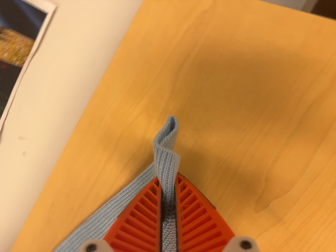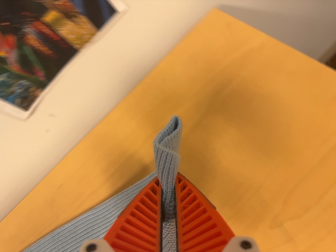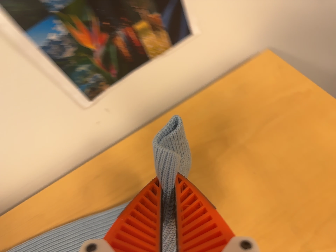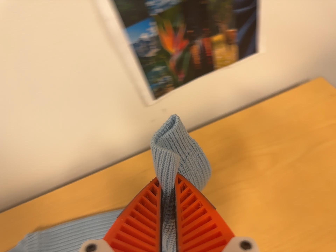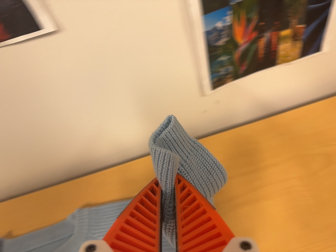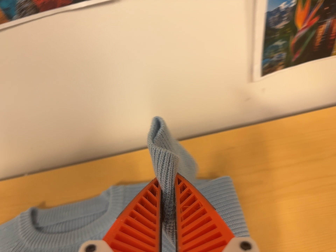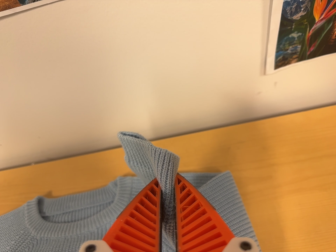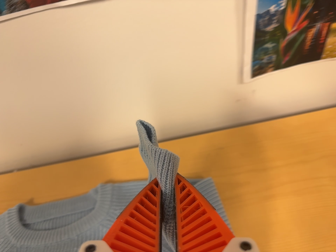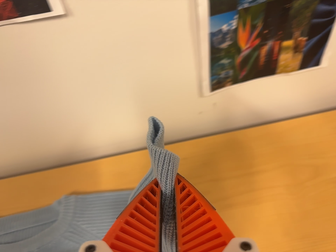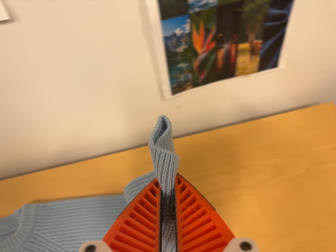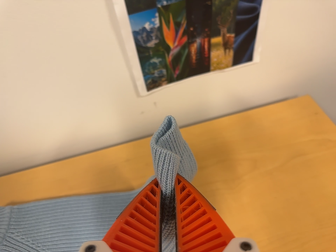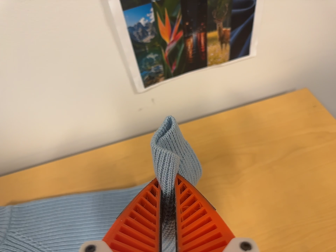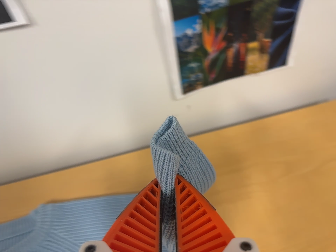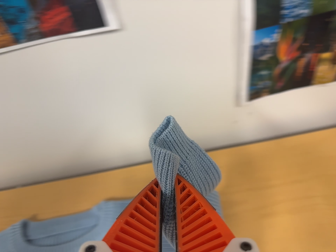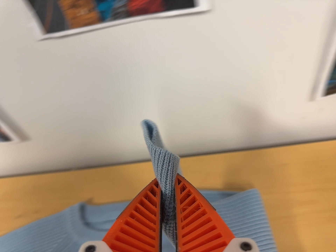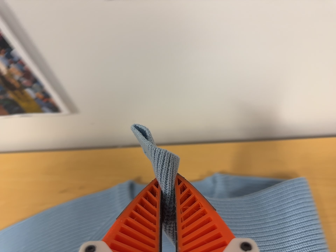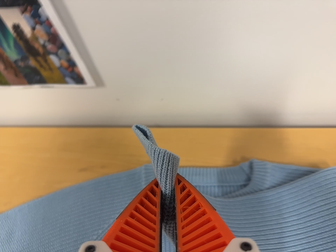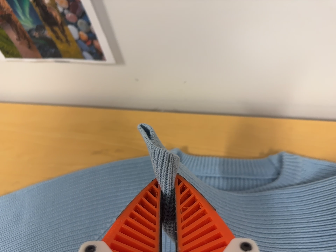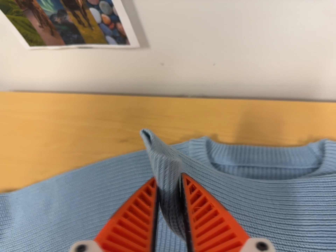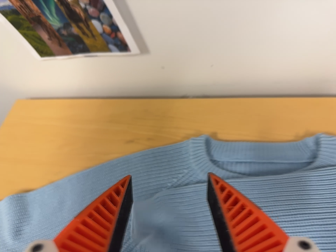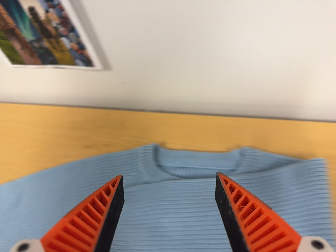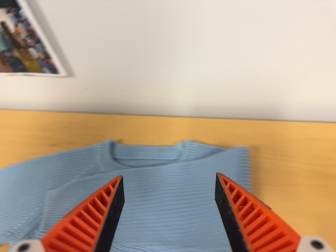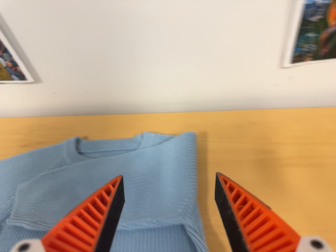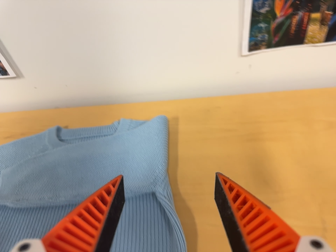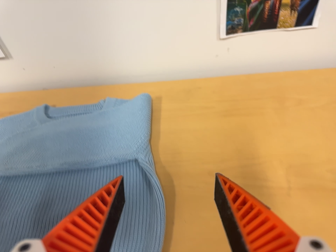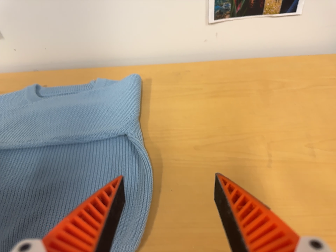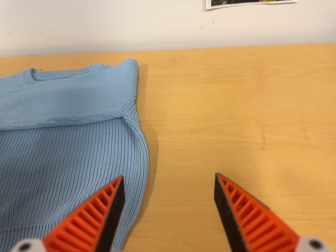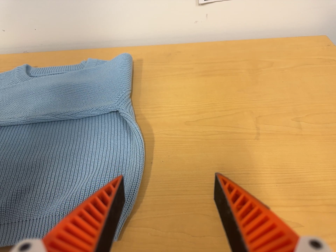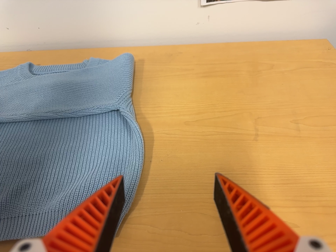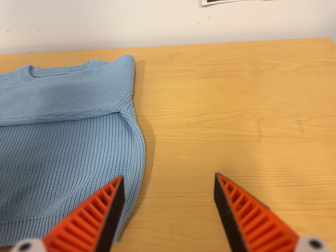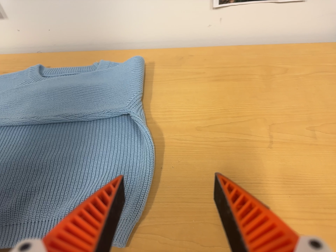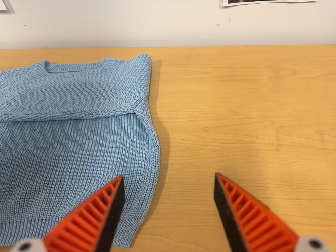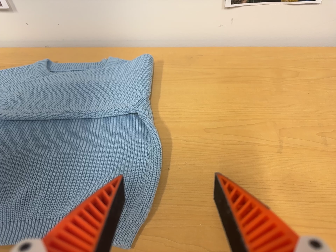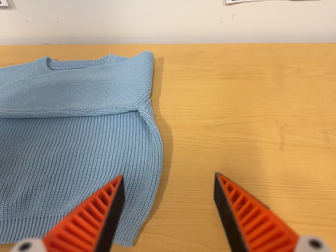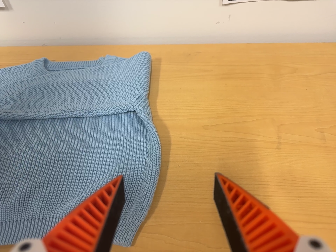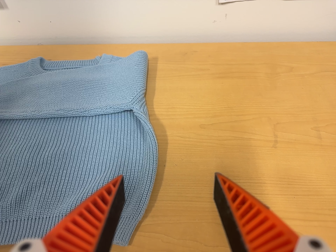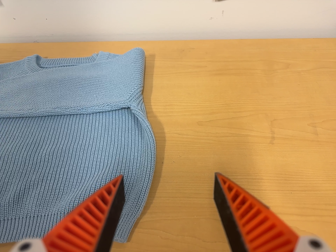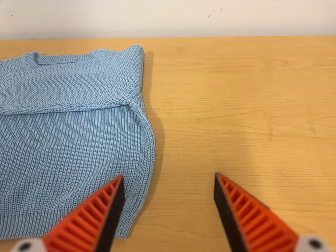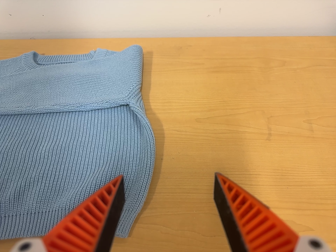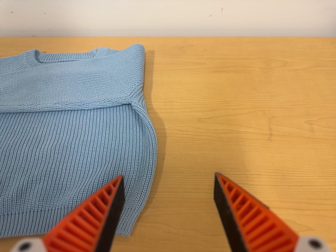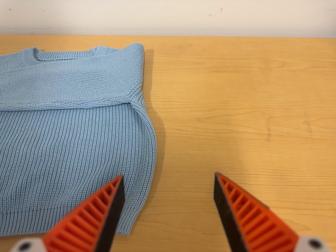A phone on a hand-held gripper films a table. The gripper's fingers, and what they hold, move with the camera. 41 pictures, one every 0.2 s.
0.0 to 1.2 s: The camera travels to its left, about 36 cm, so close, fixed things drift to the right. Its aim tips toward the top of its view by about 10 degrees. It rolls about its line of sight by about 45 degrees, and the scene rotates clockwise.
1.2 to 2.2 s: The scene slides to the left, as the camera pans about 10 degrees to its right. It travels to its right, about 12 cm, so close, fixed things drift to the left.
2.2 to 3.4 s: The camera swings to its left by about 20 degrees, and the scene slides to the right. It travels to its left, about 34 cm, so close, fixed things drift to the right. It rolls about its line of sight by about 20 degrees, and the scene rotates clockwise.
3.4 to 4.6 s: The camera travels backward, to its right and toward the bottom of its view, about 32 cm, so what stands in front gets smaller. Its aim tips toward the top of its view by about 10 degrees.
4.6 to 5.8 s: The camera travels toward the bottom of its view and backward, about 14 cm, so close, fixed things drift upward.
5.8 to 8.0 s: The camera shifts only a little, or ends up much as it began.
The film runs forward here.
